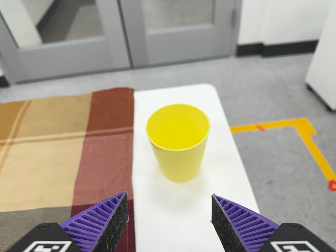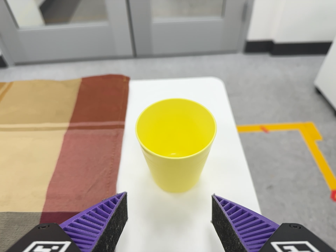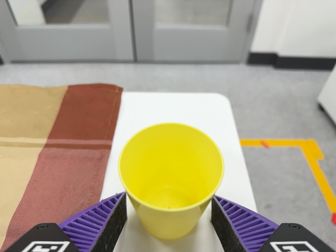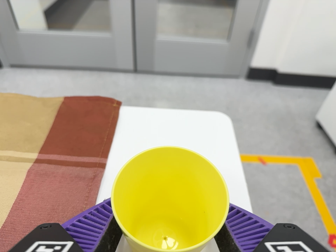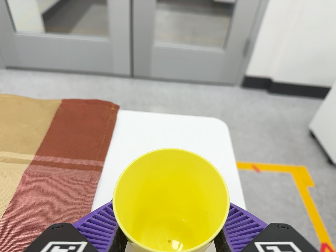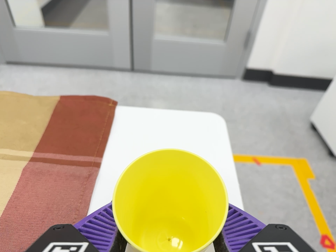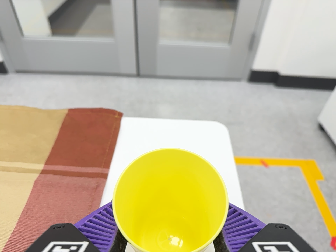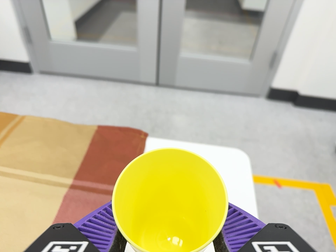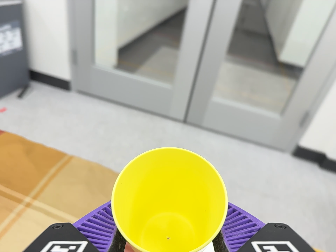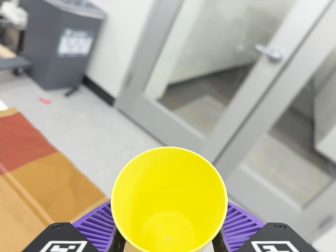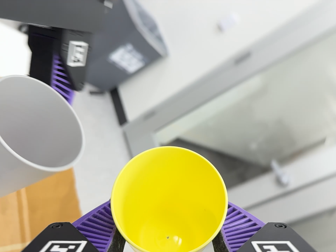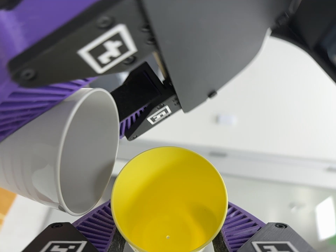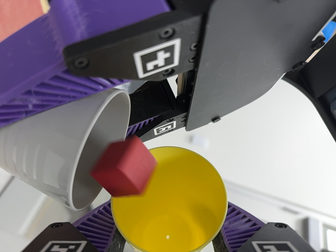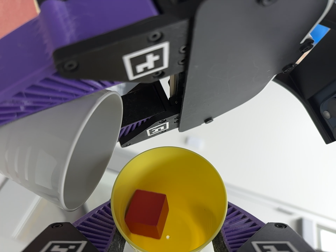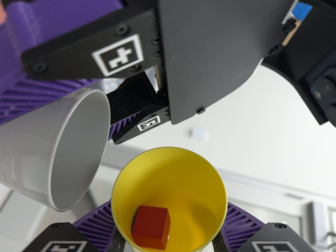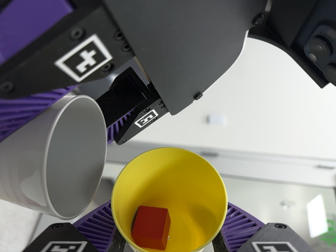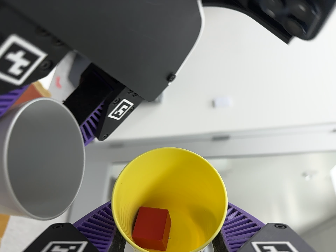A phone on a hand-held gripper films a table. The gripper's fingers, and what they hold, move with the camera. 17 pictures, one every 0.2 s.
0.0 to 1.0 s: The camera travels forward, about 12 cm, so what stands in front looms larger. It rolls about its line of sight by about 10 degrees, and the scene rotates clockwise.
1.0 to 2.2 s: The camera travels to its left, toward the top of its view and backward, about 36 cm, so close, fixed things drift to the right. Its aim tips toward the top of its view by about 35 degrees, and the scene shifts downward. It rolls about its line of sight by about 110 degrees, and the scene rotates clockwise.
2.2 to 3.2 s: The camera rolls about its line of sight by about 10 degrees, and the scene rotates counterclockwise.
The film runs backward here.
